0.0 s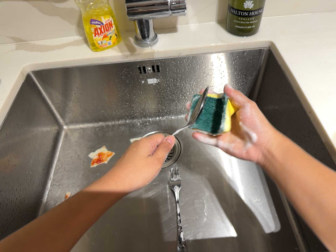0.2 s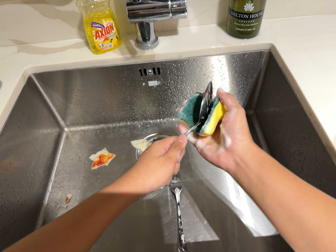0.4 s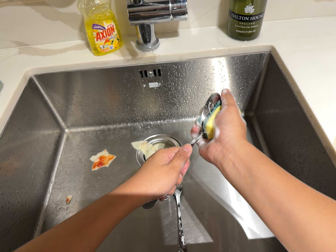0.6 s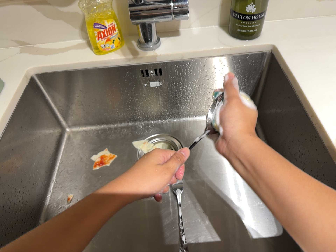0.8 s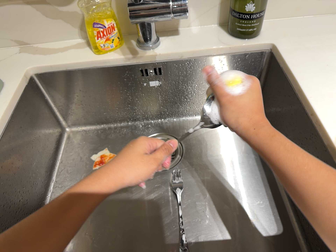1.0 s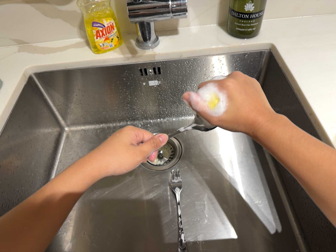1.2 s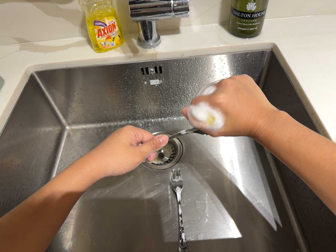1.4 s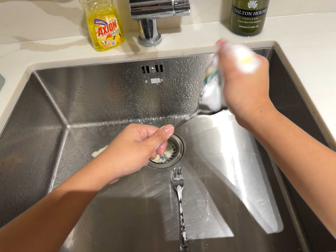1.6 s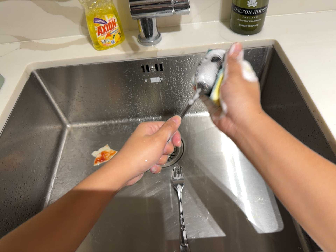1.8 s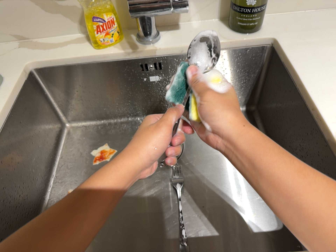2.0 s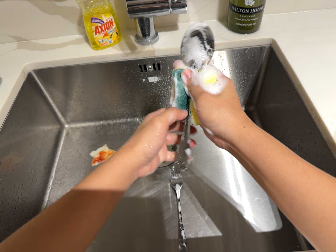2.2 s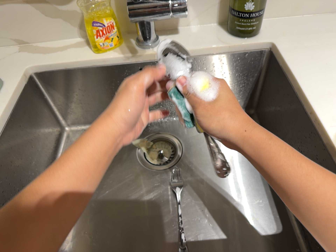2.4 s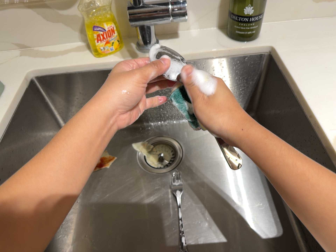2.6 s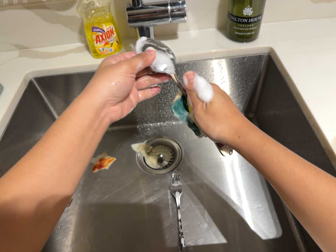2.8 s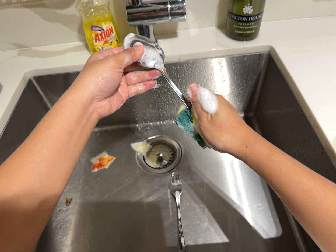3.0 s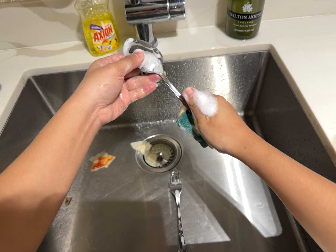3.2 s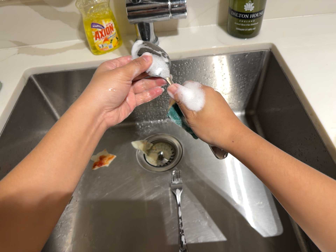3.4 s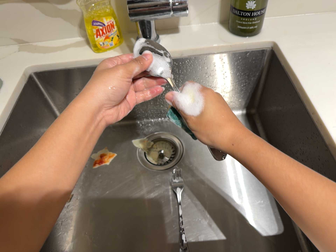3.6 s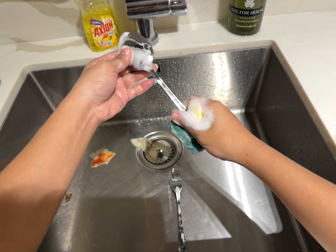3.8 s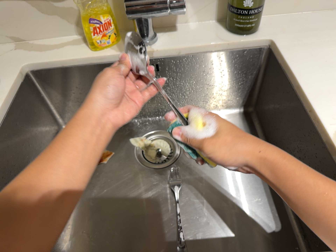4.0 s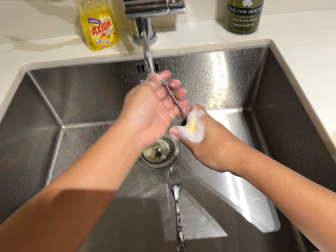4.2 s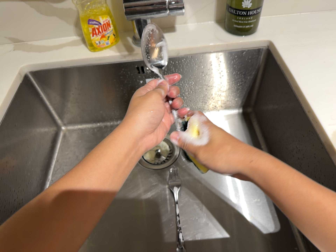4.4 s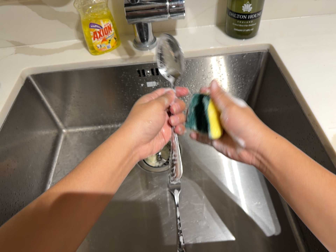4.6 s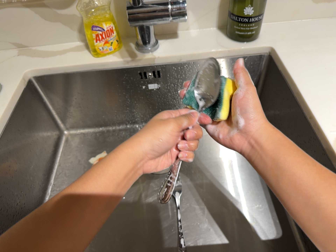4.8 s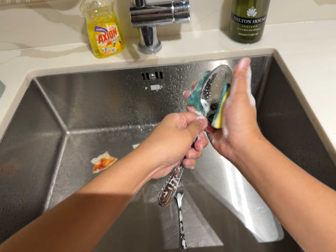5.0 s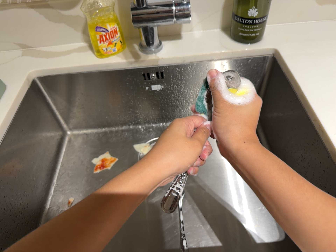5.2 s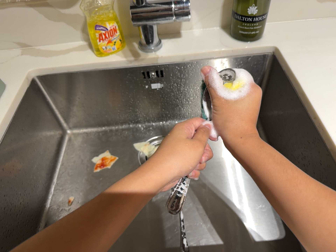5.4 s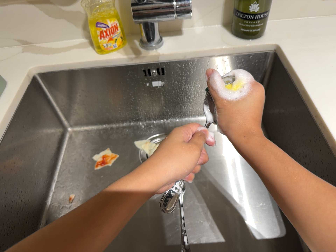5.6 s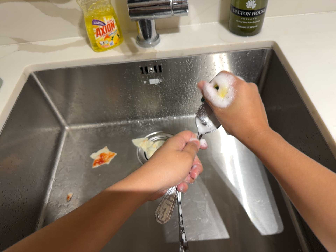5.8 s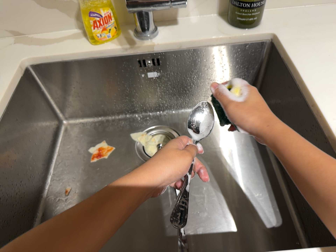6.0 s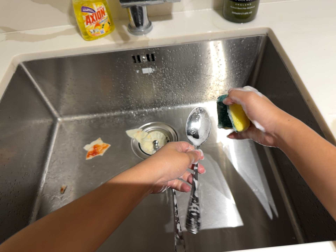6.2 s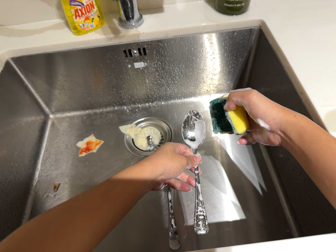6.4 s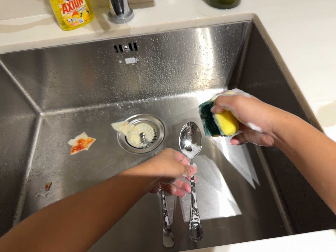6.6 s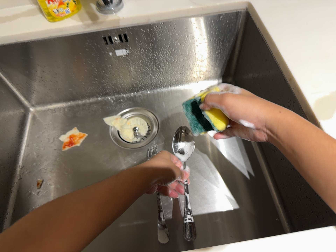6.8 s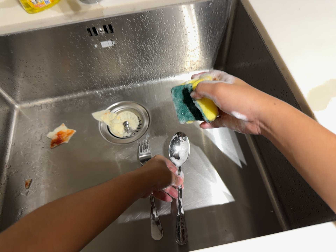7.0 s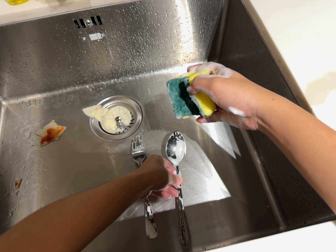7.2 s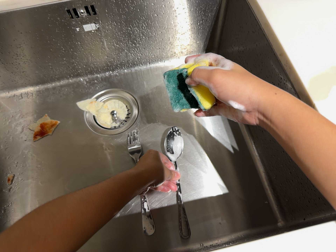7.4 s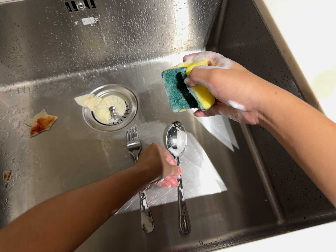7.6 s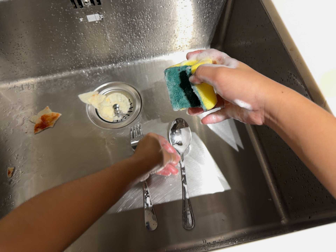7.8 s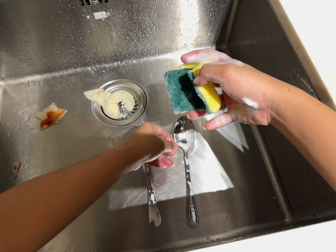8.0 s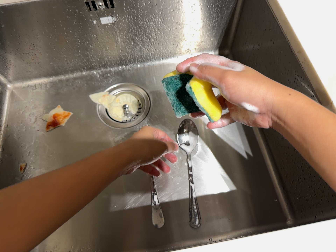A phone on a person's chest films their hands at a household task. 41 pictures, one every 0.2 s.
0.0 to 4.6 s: The camera keeps its place and its aim.
4.6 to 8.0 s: The camera travels forward, about 8 cm, so what stands in front looms larger. Its aim tips toward the bottom of its view by about 15 degrees, and the scene shifts upward.
The film runs forward here.
